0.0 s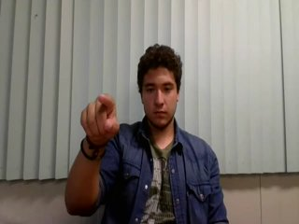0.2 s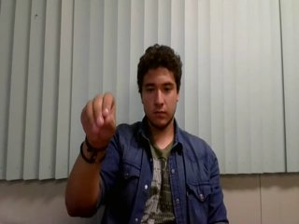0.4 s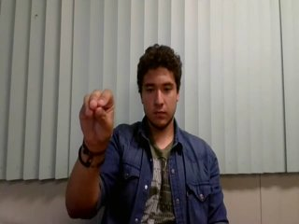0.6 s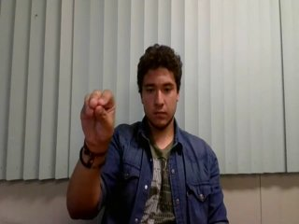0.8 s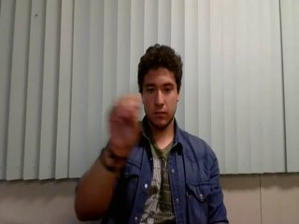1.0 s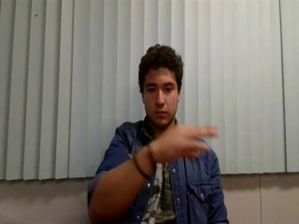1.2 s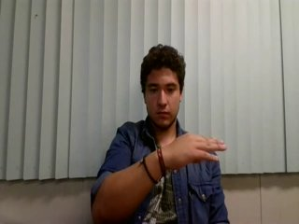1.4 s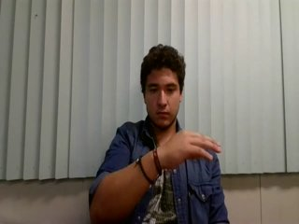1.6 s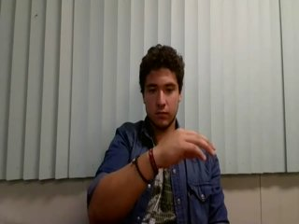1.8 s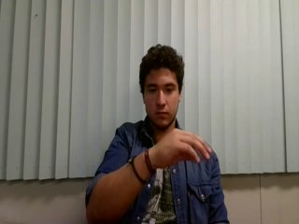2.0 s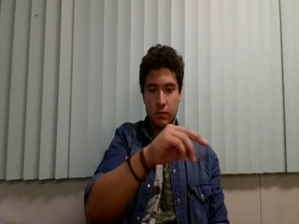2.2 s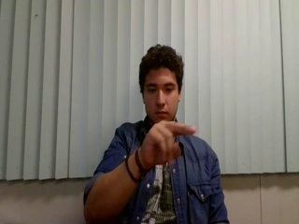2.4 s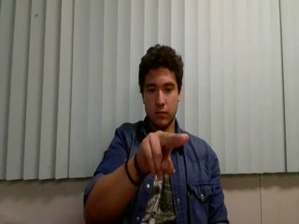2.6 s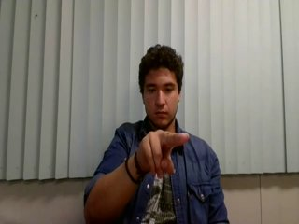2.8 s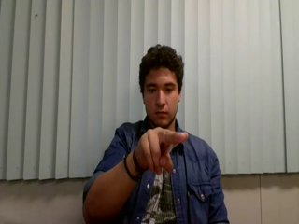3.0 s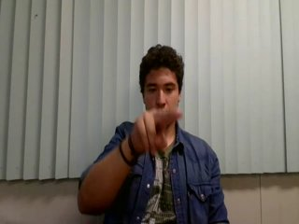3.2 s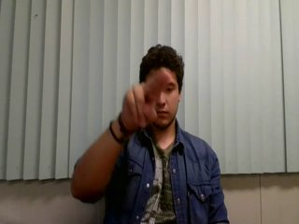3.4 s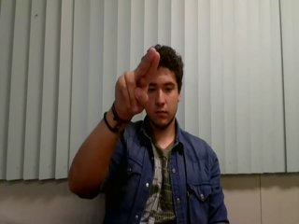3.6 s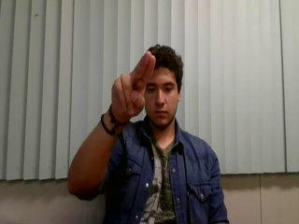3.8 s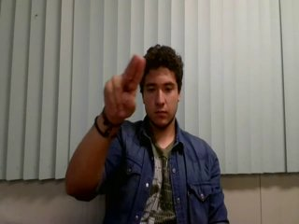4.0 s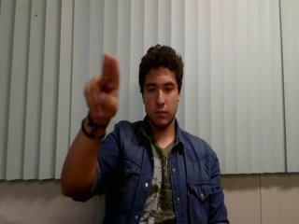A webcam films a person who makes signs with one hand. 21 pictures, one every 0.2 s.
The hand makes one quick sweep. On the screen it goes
to the right.
0.2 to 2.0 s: On the screen the hand sweeps to the right. The name of the sign: Throw left.
2.1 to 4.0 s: Pointing with two fingers.
